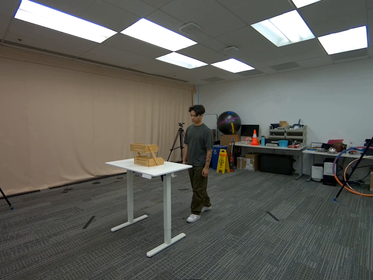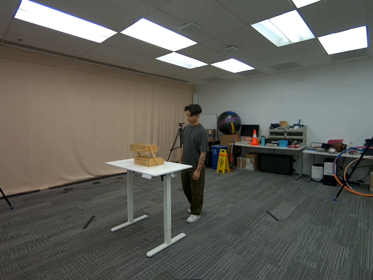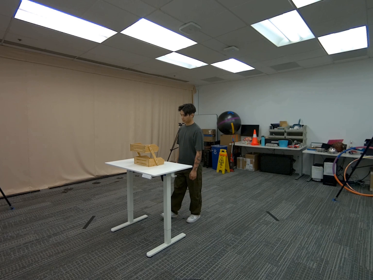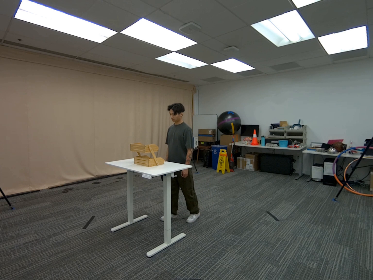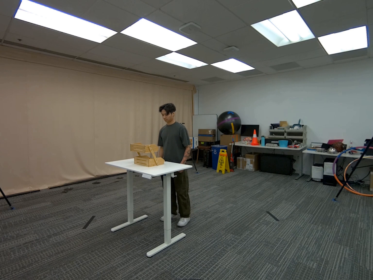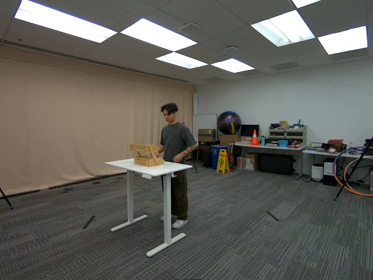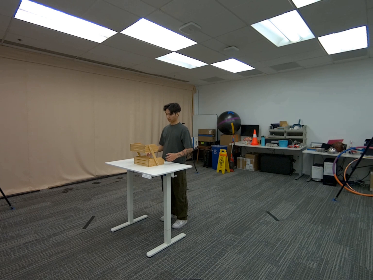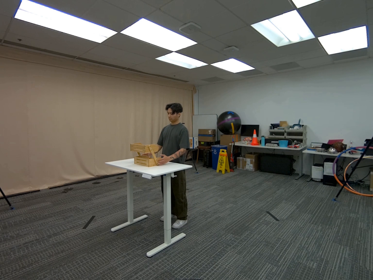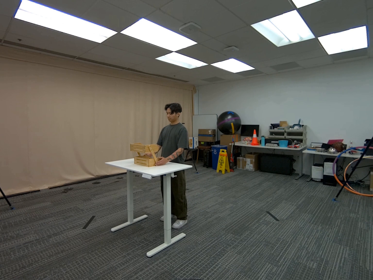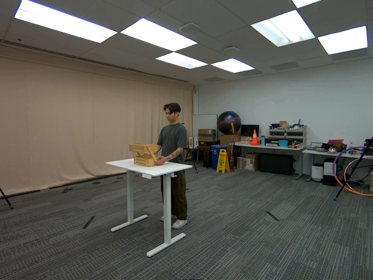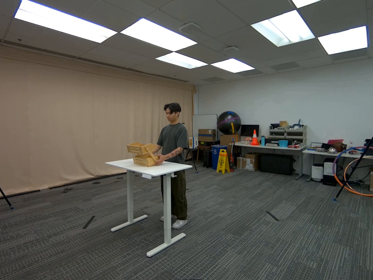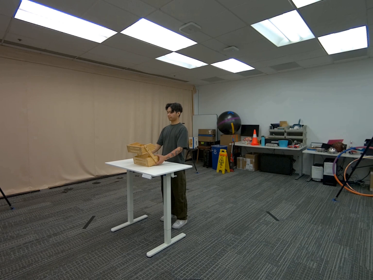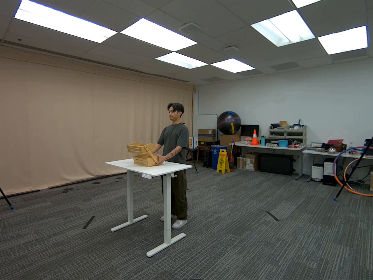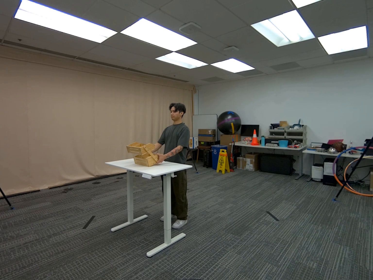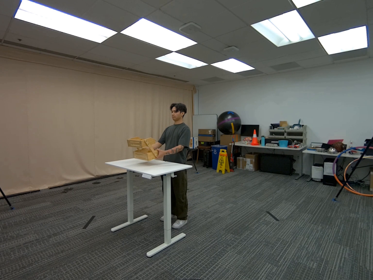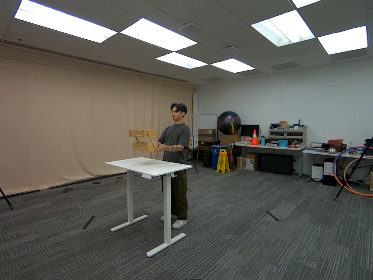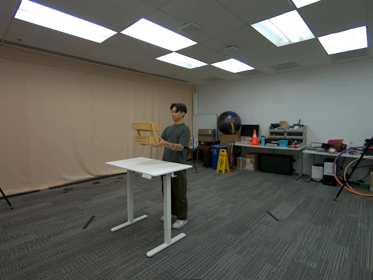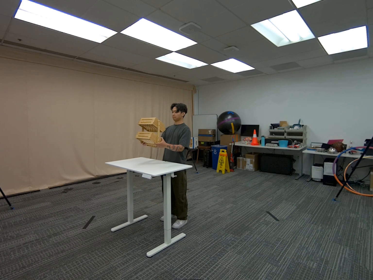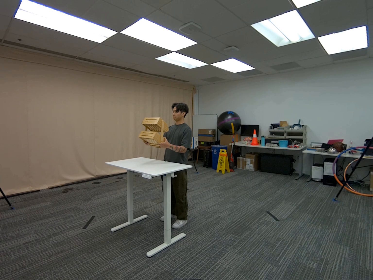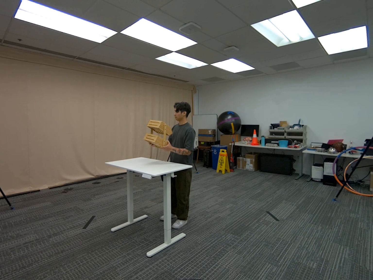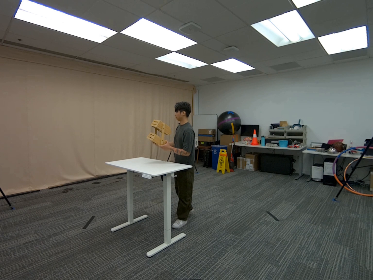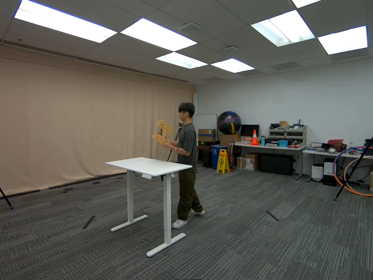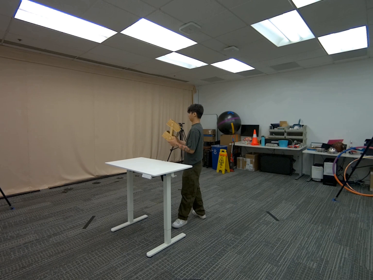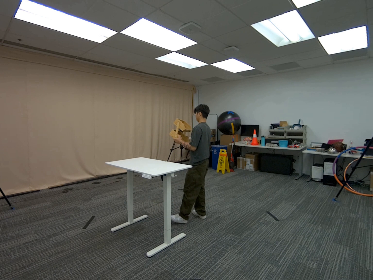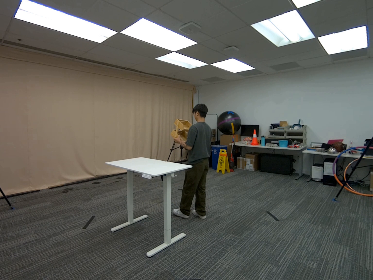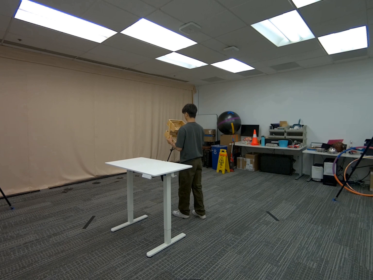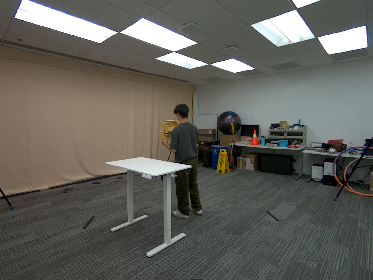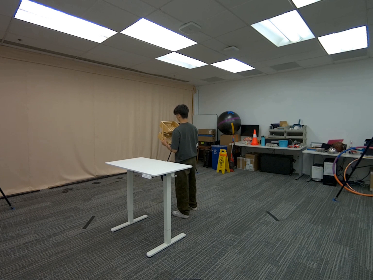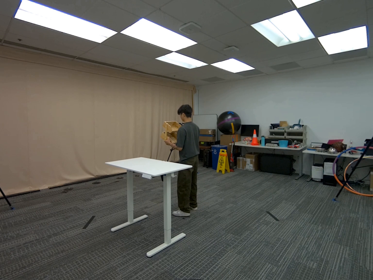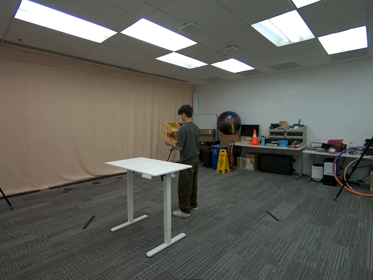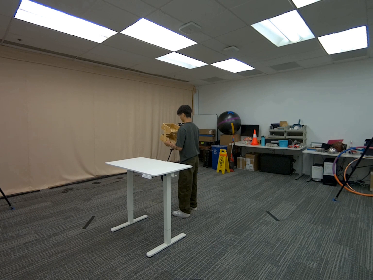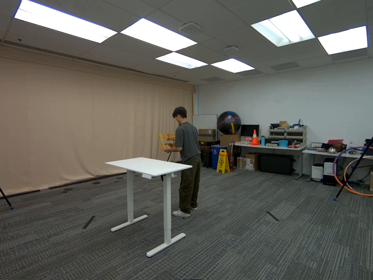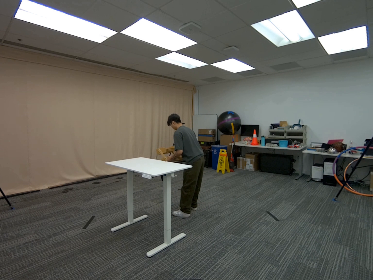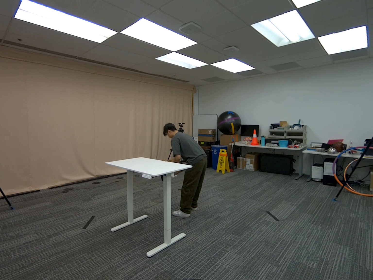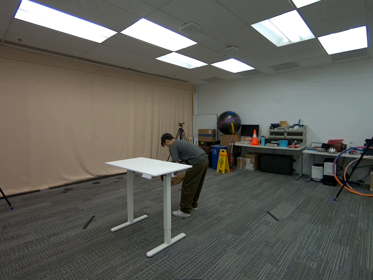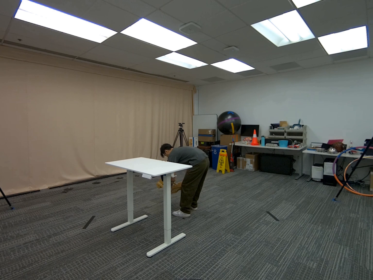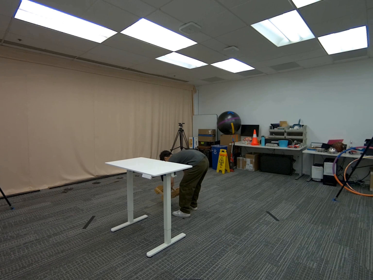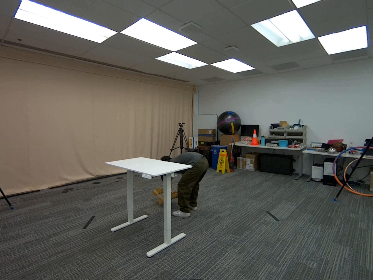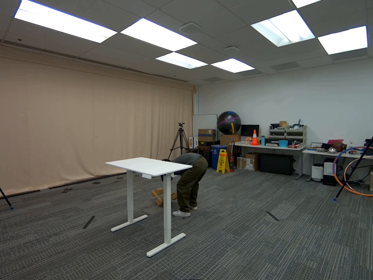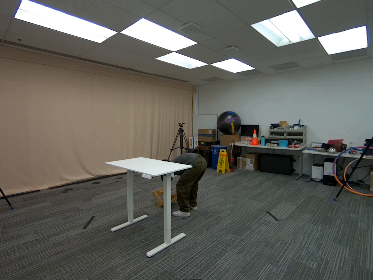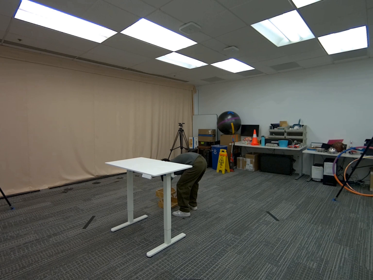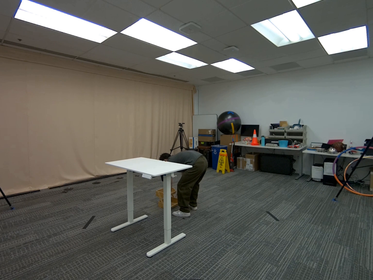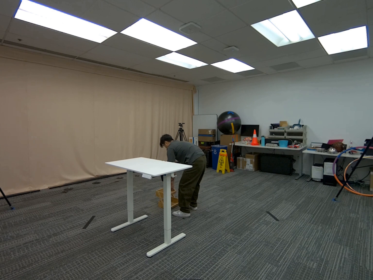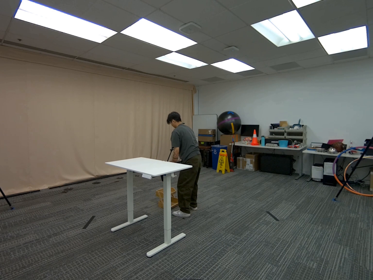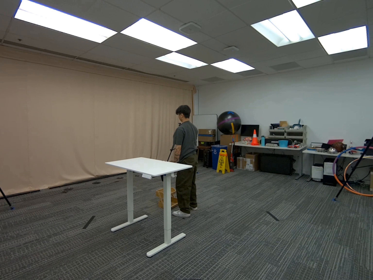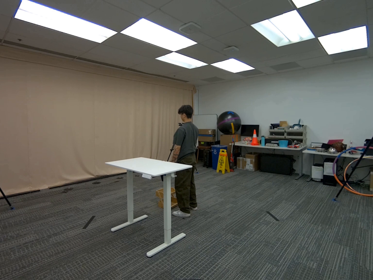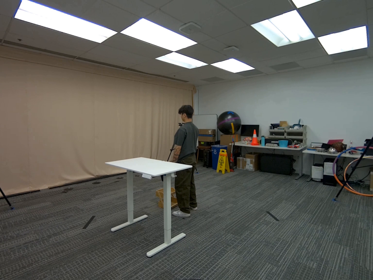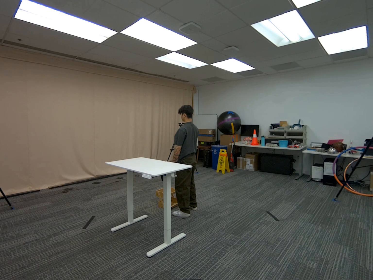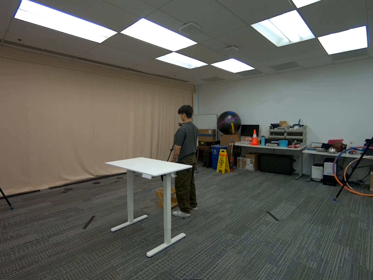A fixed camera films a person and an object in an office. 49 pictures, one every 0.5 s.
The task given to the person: Walk over to the wooden crate on the white desk and pick up the wooden crate from the bottom shelf using both hands and place on the ground.
